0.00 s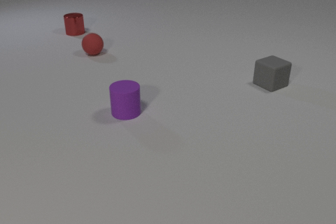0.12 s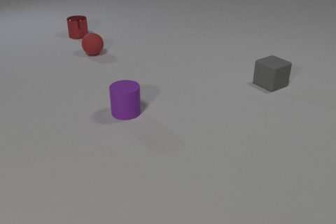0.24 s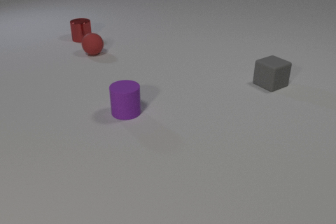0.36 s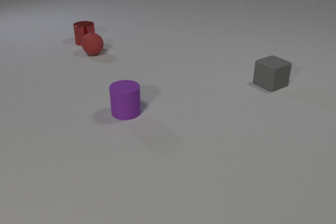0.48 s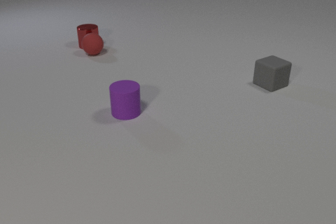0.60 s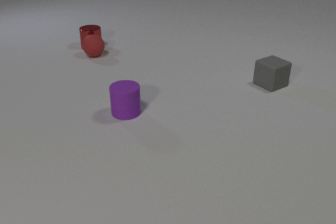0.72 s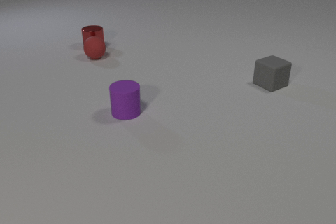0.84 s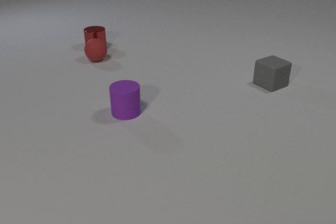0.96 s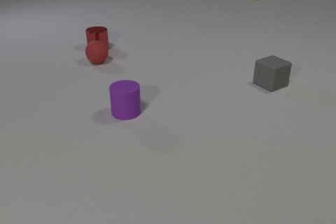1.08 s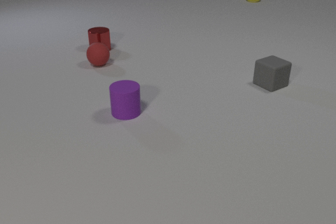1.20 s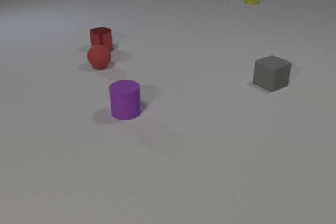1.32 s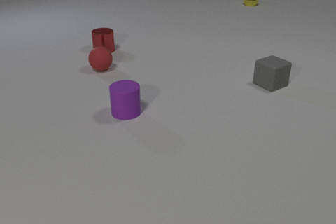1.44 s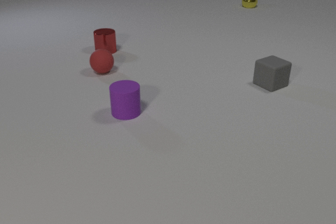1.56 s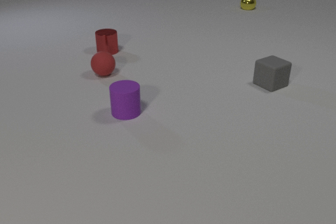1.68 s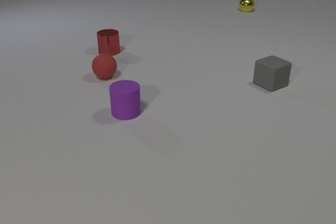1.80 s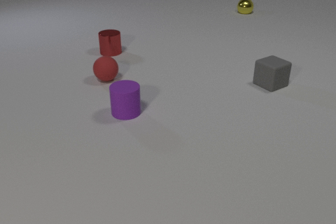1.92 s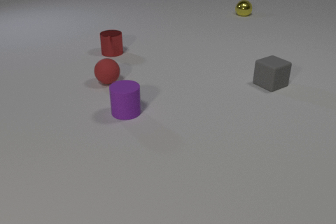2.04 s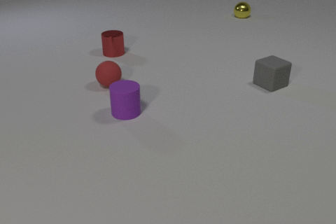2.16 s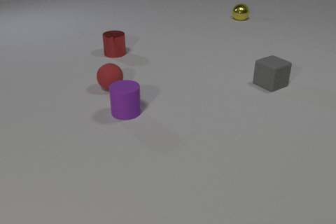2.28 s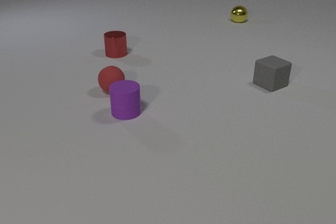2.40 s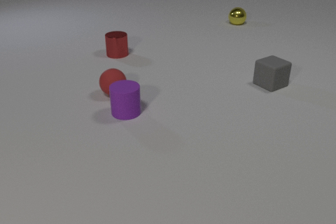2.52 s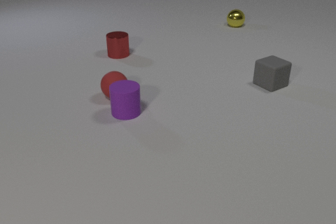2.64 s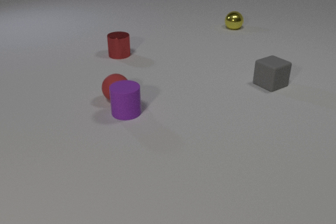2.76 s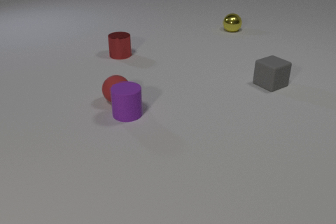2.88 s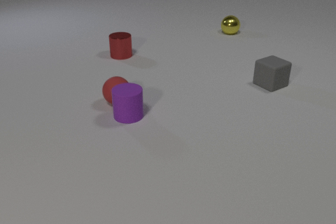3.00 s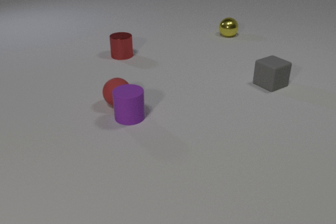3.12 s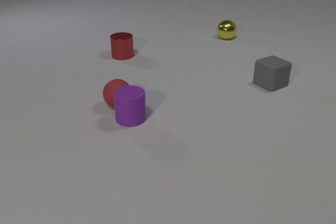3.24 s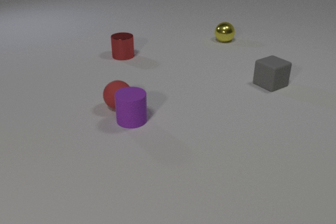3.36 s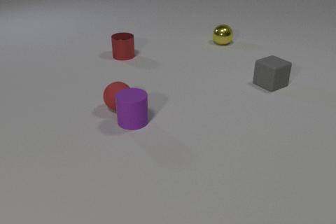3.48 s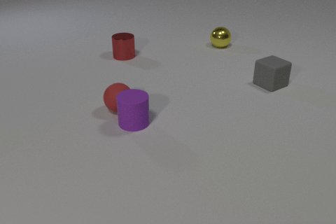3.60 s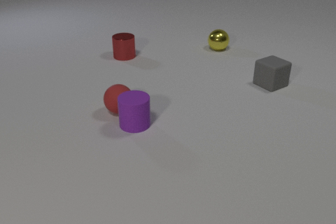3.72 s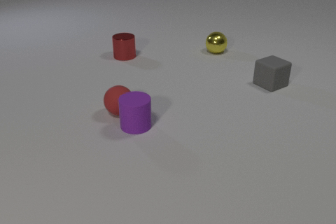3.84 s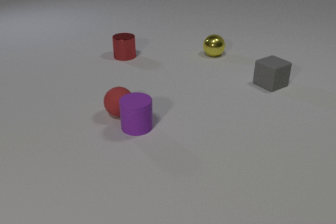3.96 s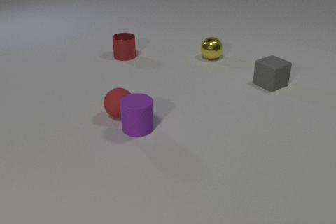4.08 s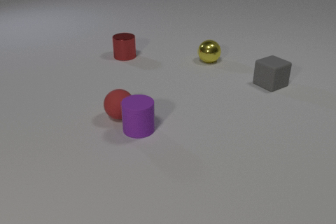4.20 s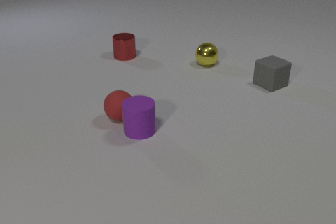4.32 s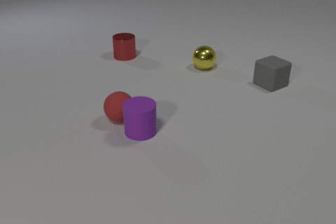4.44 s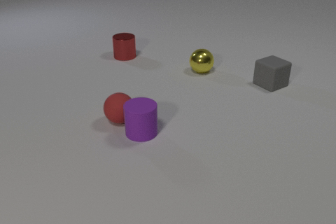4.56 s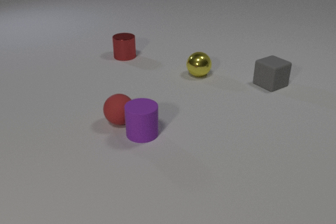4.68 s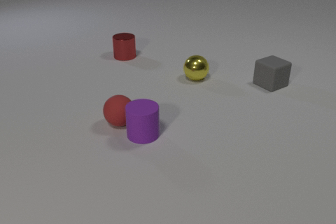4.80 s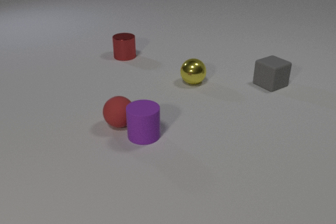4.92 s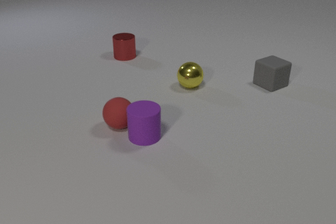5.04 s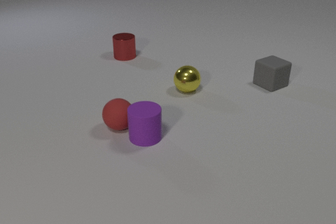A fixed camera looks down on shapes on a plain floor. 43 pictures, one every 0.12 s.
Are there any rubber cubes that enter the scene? no.
How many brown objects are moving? 0.
What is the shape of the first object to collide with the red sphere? cylinder.
0.00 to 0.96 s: The red metal cylinder slides toward the camera and to the right. The red rubber sphere rolls toward the camera. The yellow metal sphere comes in at the top edge, rolls toward the camera. The red metal cylinder and the red rubber sphere collide.
0.96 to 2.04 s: The red metal cylinder slides to the right and toward the camera. The red rubber sphere rolls toward the camera. The yellow metal sphere rolls toward the camera.
2.04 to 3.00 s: The red metal cylinder slides to the right and toward the camera. The red rubber sphere rolls toward the camera. The purple rubber cylinder slides toward the camera. The yellow metal sphere rolls toward the camera. The red rubber sphere and the purple rubber cylinder collide.
3.00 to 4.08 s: The red rubber sphere rolls toward the camera. The purple rubber cylinder slides toward the camera. The yellow metal sphere rolls toward the camera.
4.08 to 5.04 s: The red rubber sphere rolls toward the camera. The purple rubber cylinder slides toward the camera. The yellow metal sphere rolls toward the camera.
